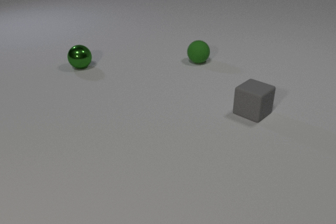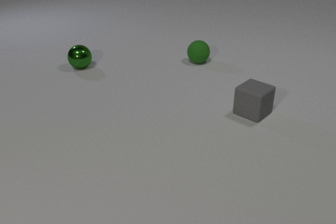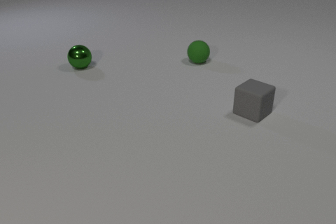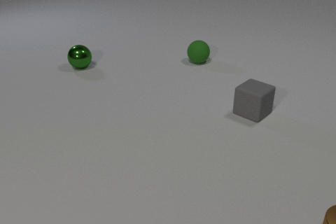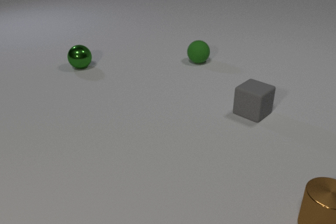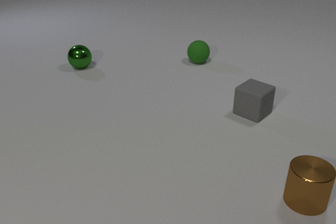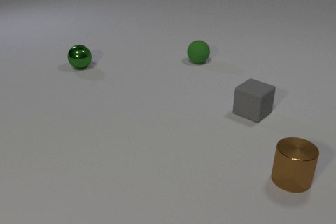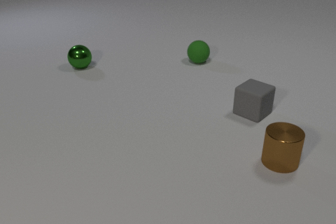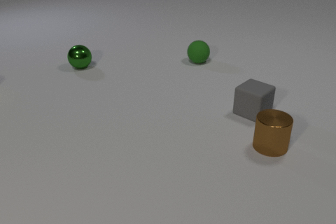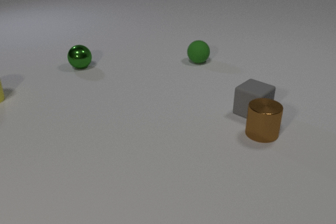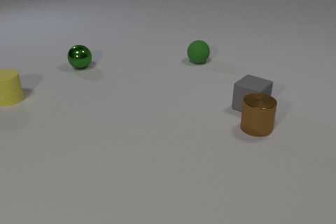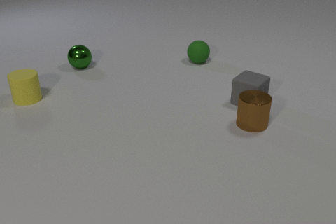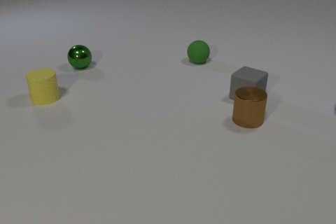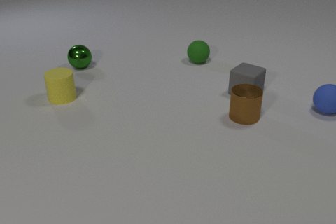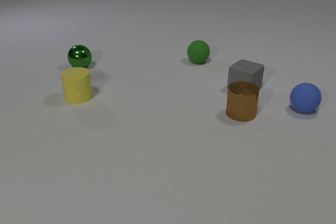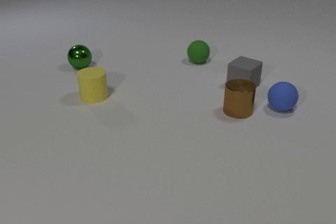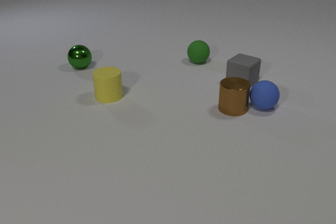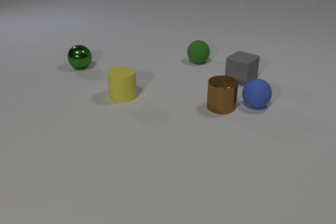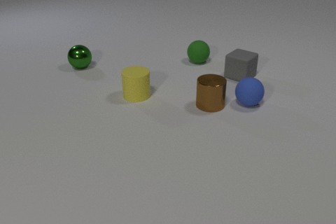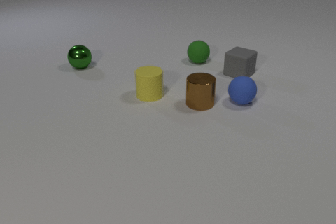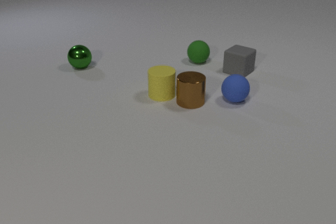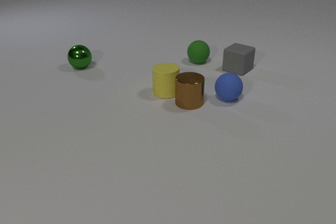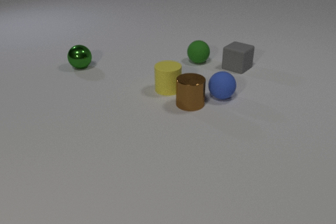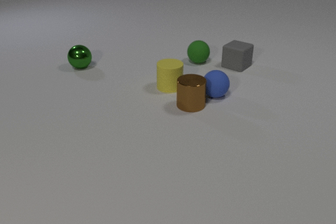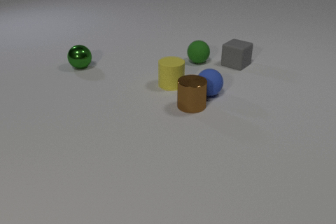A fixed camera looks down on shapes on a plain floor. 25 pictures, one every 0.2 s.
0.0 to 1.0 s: The brown metal cylinder comes in at the bottom edge, slides away from the camera and to the left.
1.0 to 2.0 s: The brown metal cylinder slides away from the camera and to the left. The gray rubber cube slides away from the camera. The yellow rubber cylinder comes in at the left edge, slides to the right. The brown metal cylinder and the gray rubber cube collide.
2.0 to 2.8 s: The brown metal cylinder slides away from the camera and to the left. The gray rubber cube slides away from the camera. The blue rubber sphere comes in at the right edge, rolls to the left. The yellow rubber cylinder slides to the right.
2.8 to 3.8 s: The brown metal cylinder slides to the left. The gray rubber cube slides away from the camera. The blue rubber sphere rolls to the left. The yellow rubber cylinder slides to the right. The brown metal cylinder and the blue rubber sphere collide.
3.8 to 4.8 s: The brown metal cylinder slides to the left and toward the camera. The gray rubber cube slides away from the camera. The blue rubber sphere rolls to the left. The yellow rubber cylinder slides away from the camera and to the right. The brown metal cylinder and the yellow rubber cylinder collide.
Are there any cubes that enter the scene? no.
What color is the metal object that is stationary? green.
How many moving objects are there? 4.
